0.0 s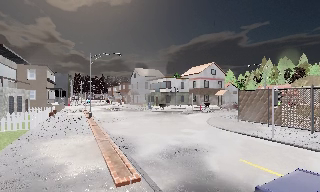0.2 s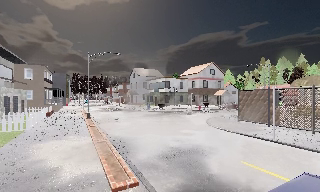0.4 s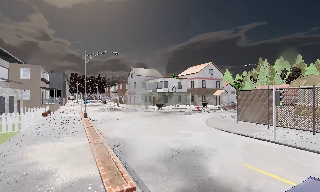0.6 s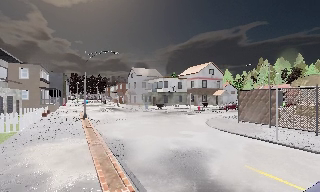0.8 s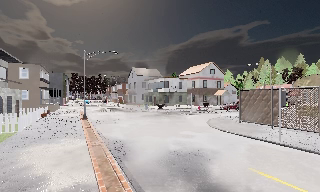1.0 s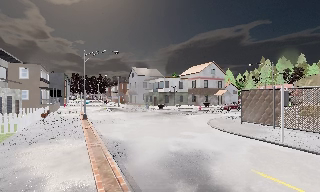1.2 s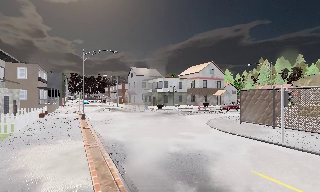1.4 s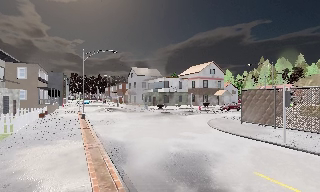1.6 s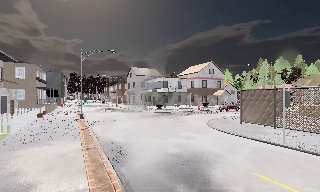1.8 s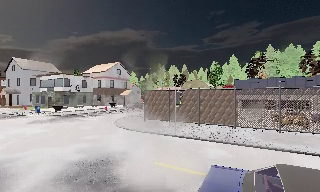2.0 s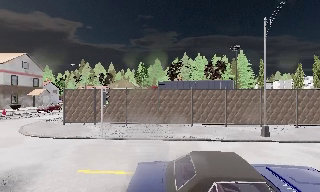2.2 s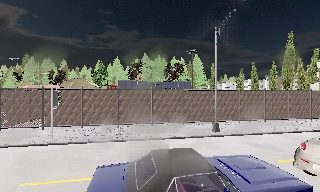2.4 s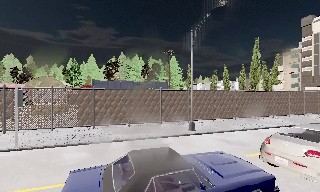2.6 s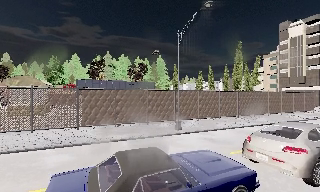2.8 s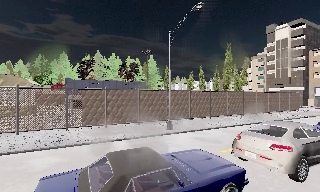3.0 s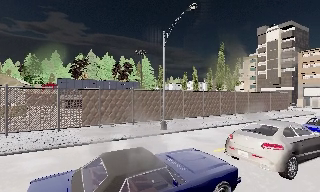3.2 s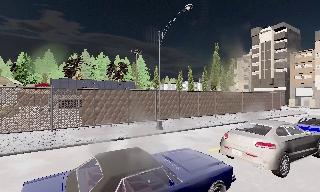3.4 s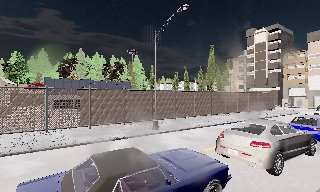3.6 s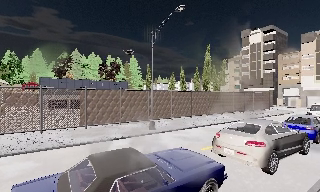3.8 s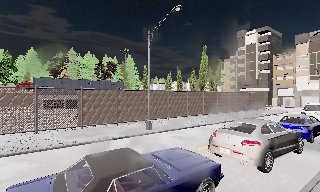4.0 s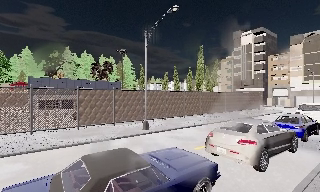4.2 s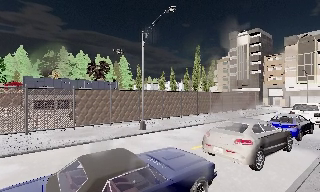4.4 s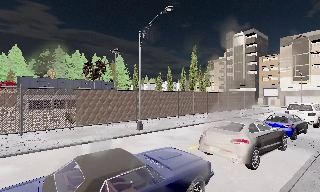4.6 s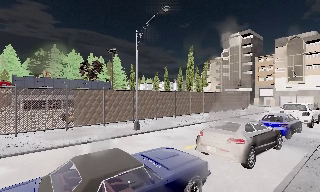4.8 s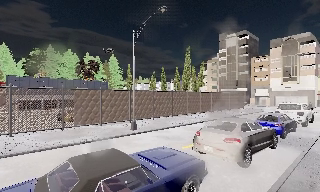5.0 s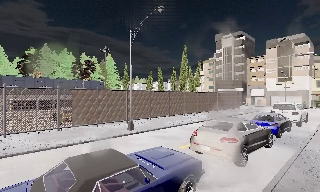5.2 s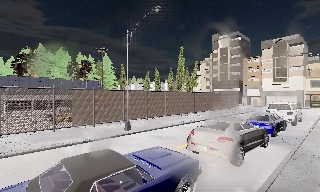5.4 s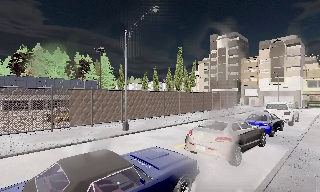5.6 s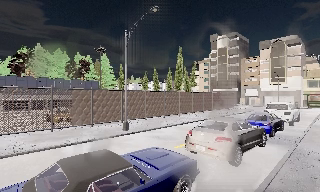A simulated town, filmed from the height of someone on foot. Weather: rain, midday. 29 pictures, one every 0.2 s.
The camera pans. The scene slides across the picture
to the left.
The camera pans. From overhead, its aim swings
clockwise.
0.0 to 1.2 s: The camera travels forward, about 1 m, so what stands in front looms larger.
1.2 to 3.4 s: The scene slides to the left, as the camera pans about 95 degrees to its right.
3.4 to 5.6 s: The scene slides to the left, as the camera pans about 10 degrees to its right.
The film runs forward here.
